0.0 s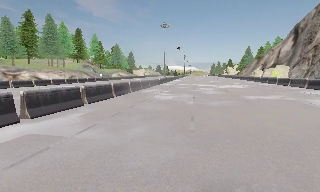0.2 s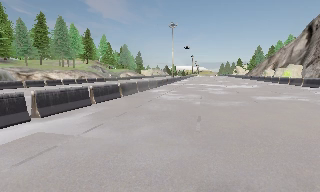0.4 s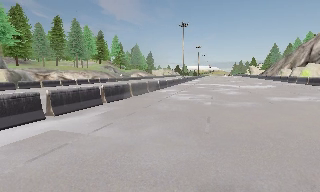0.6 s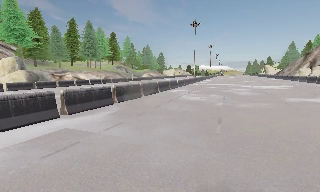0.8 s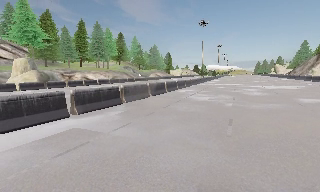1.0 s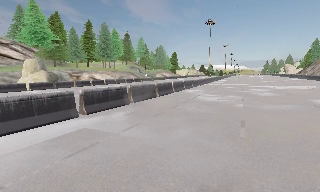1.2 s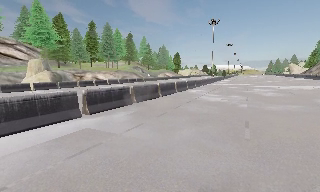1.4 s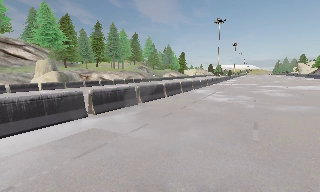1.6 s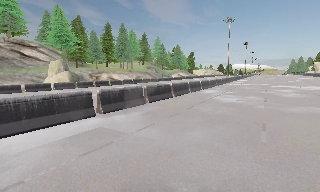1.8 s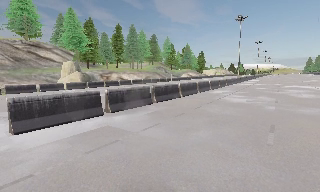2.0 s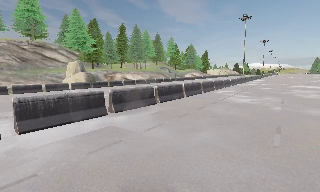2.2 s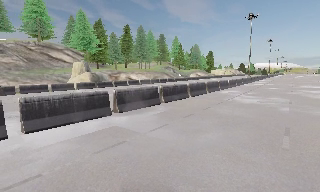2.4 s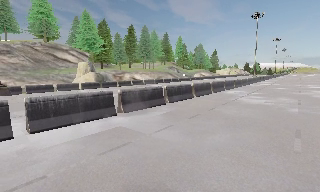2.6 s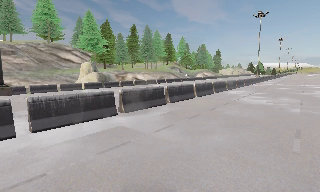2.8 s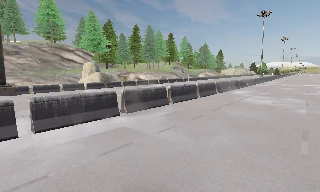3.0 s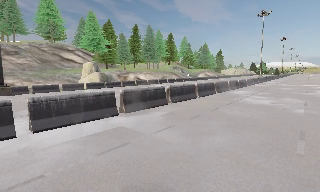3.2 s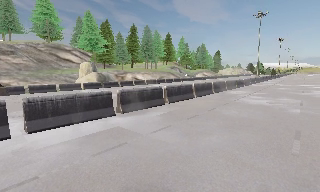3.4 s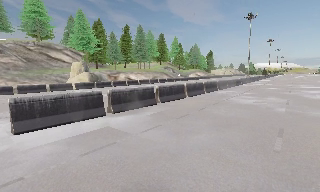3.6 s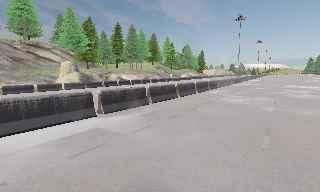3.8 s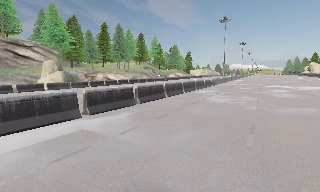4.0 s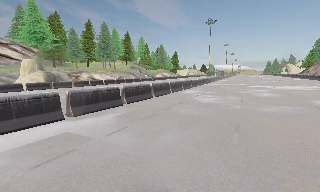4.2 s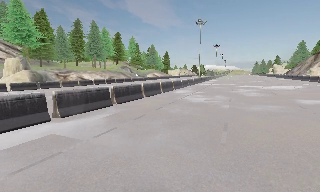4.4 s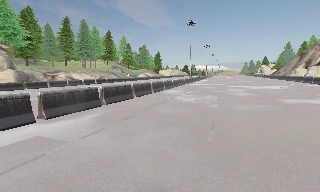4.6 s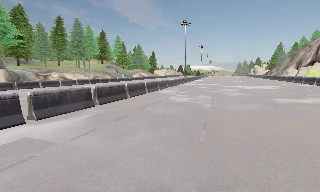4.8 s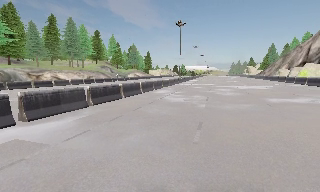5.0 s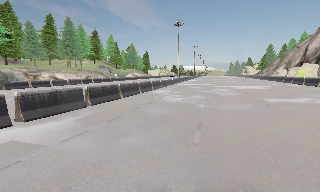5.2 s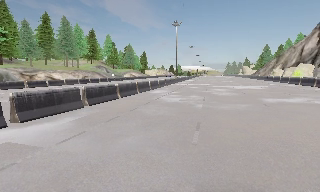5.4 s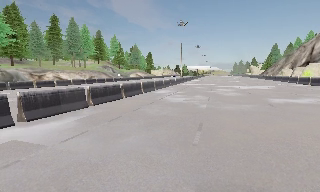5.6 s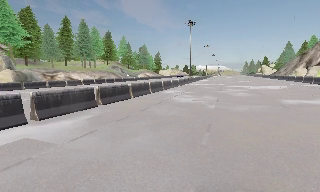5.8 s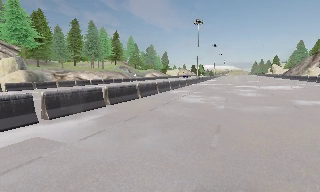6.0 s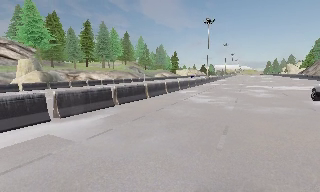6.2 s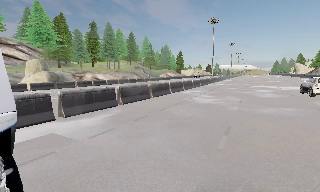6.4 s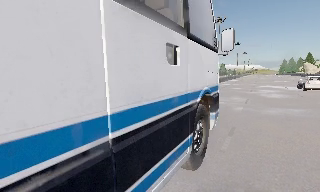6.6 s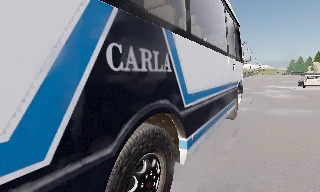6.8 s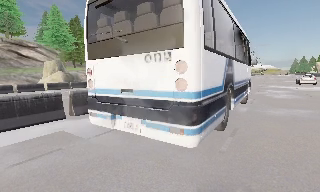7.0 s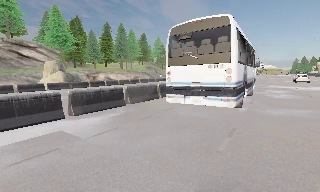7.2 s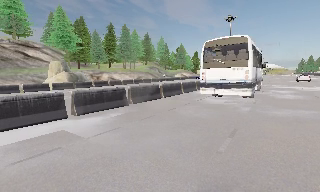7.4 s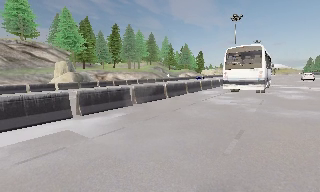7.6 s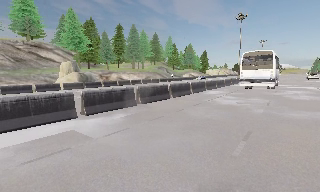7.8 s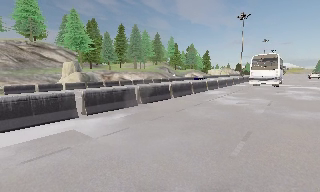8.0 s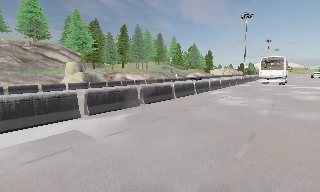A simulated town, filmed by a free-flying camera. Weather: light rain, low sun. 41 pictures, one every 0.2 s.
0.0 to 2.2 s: The camera swings to its left by about 25 degrees, and the scene slides to the right.
2.2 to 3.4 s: The camera shifts only a little, or ends up much as it began.
3.4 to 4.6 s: The camera pans to its right, which is clockwise from overhead, by about 20 degrees.
4.6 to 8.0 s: The camera pans to its left, which is counterclockwise from overhead, by about 20 degrees. It travels to its right, about 1 m.
The film runs forward here.
